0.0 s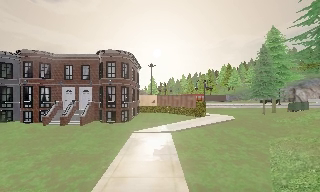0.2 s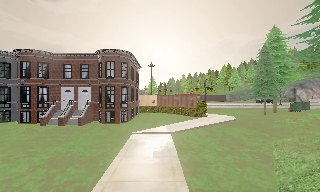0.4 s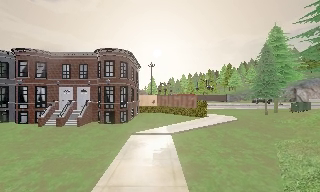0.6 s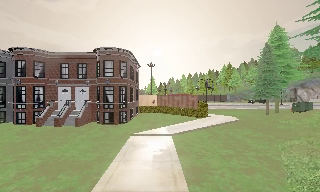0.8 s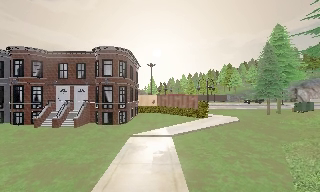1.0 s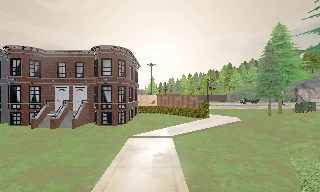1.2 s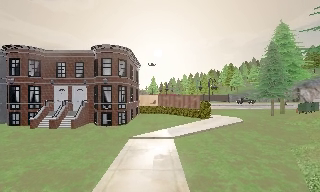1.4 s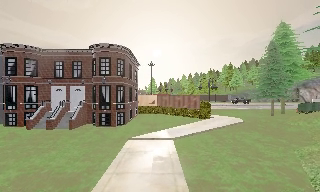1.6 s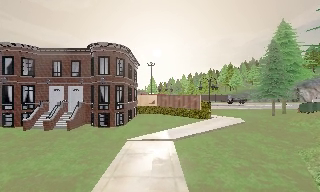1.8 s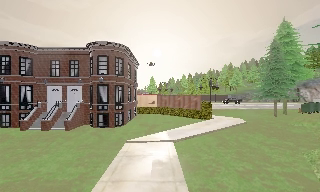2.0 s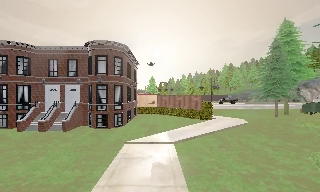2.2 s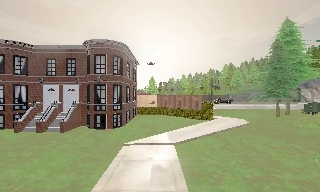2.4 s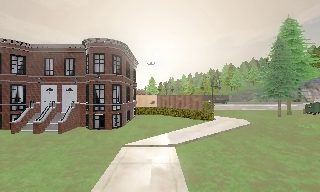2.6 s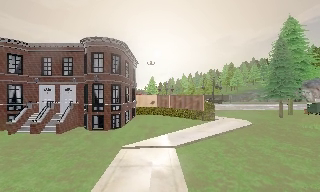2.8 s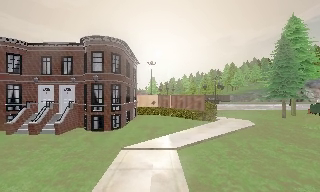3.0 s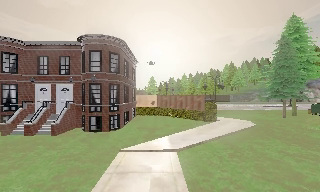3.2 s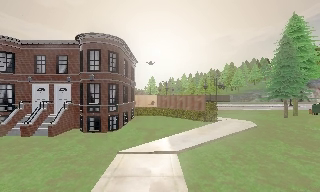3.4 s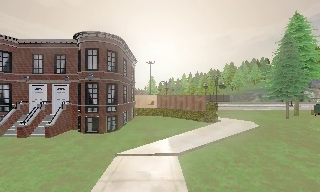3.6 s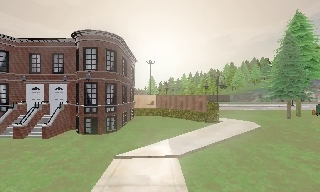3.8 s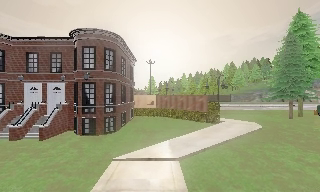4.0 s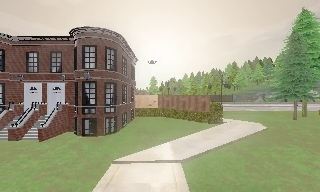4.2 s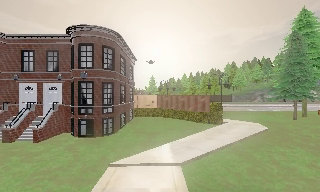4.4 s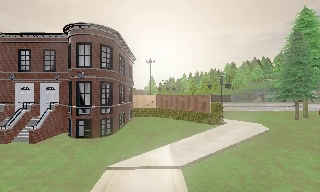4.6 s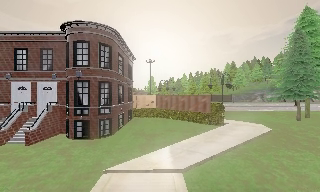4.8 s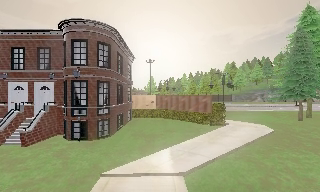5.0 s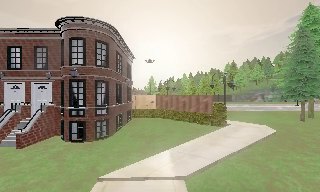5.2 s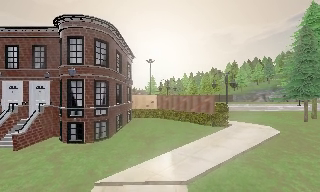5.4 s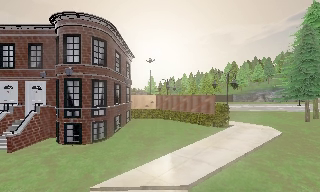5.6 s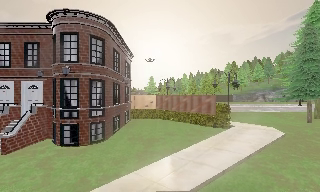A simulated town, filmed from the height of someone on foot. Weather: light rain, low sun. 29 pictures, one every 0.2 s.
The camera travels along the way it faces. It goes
forward.
0.0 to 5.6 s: The camera travels forward, about 7 m, so what stands in front looms larger.
The film runs forward here.
